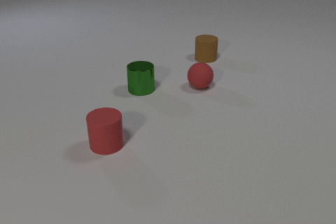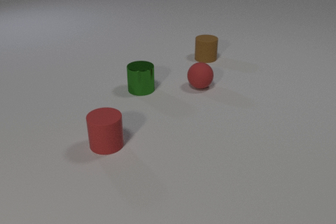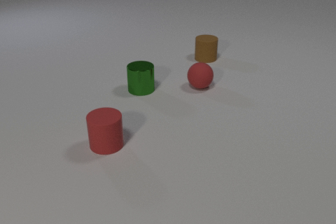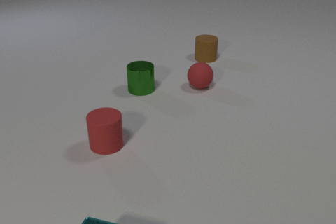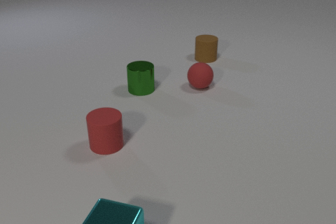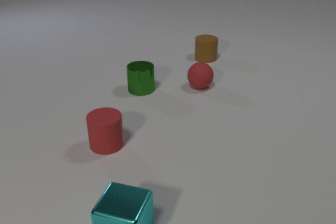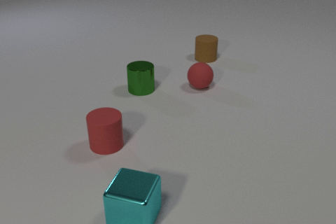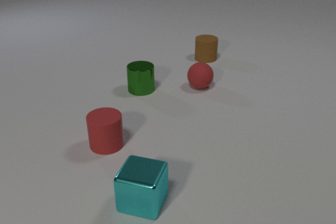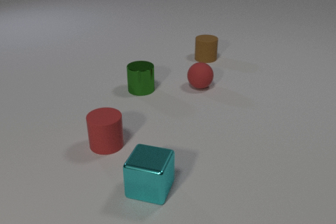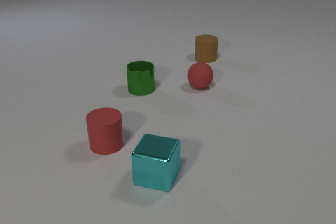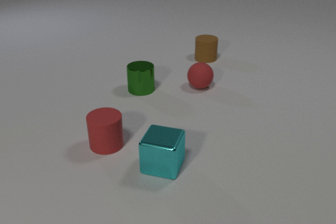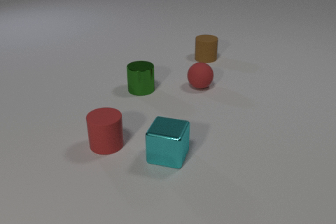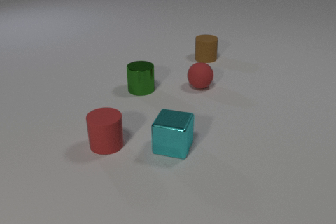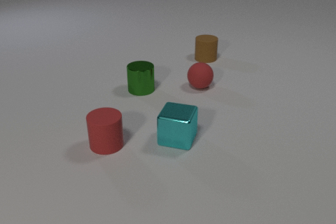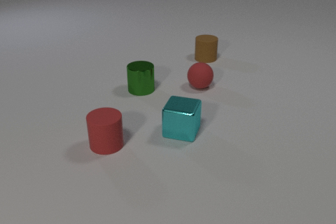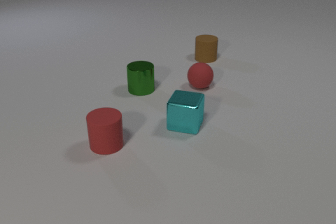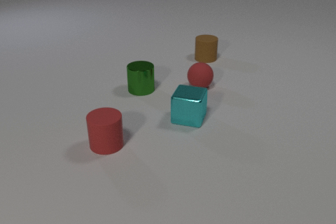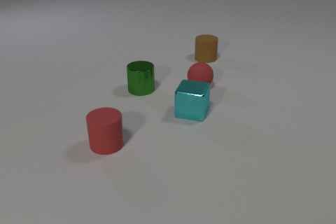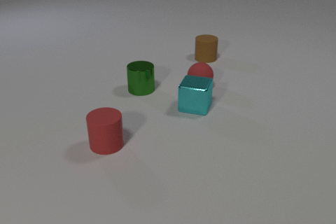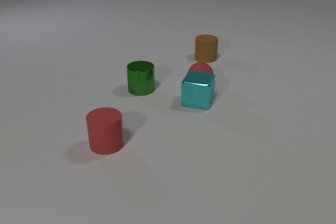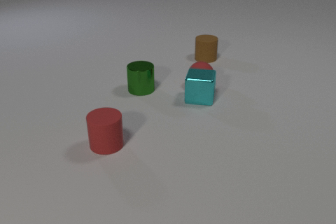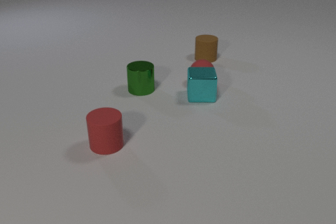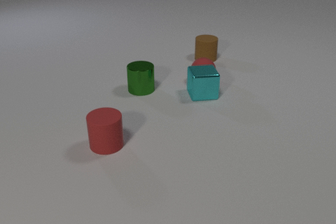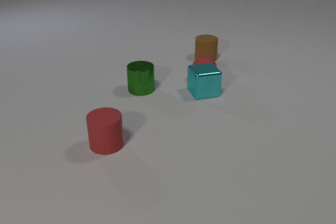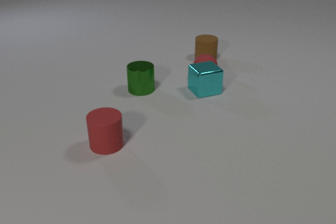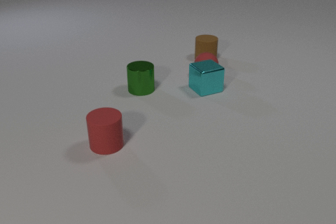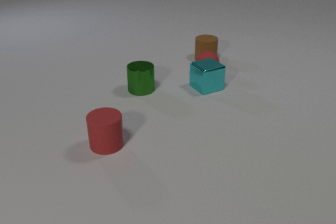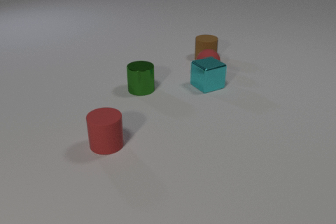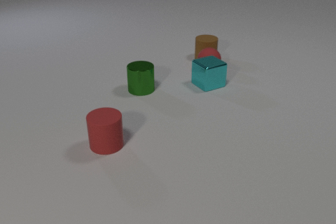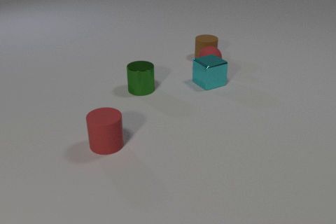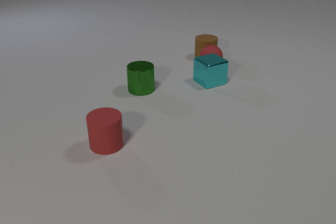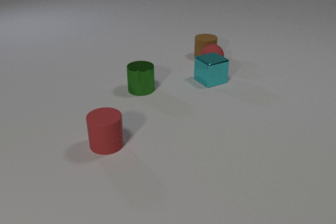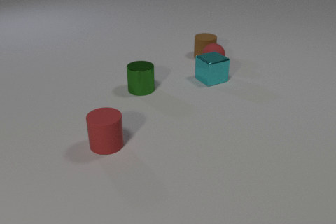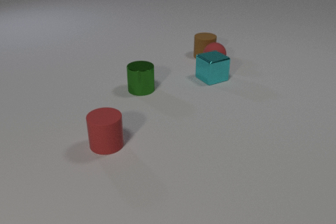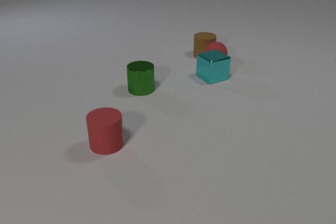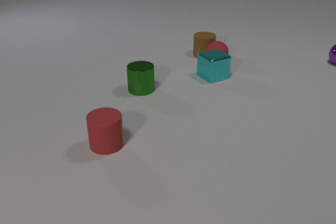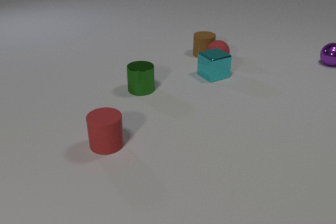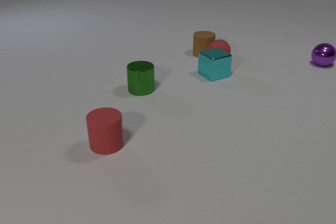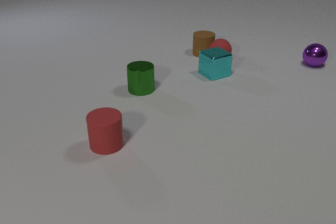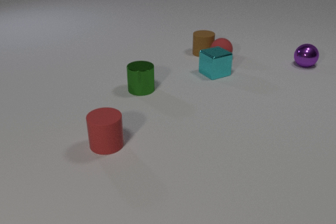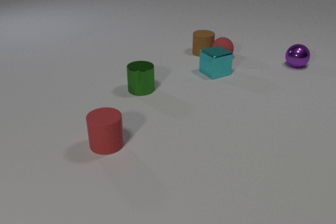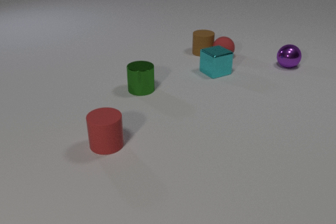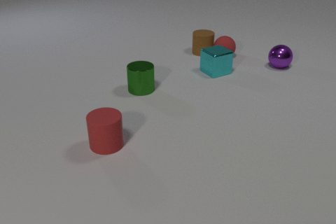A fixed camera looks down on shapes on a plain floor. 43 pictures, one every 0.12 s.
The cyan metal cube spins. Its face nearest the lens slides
to the right.
The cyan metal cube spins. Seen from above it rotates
counterclockwise.
0.00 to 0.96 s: The cyan metal cube comes in at the bottom edge, slides away from the camera and to the right.
0.96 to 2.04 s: The cyan metal cube slides away from the camera.
2.04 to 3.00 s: The cyan metal cube slides away from the camera, spins counterclockwise seen from above by about 45 degrees, its near face sliding to the right. The red rubber sphere rolls away from the camera. The cyan metal cube and the red rubber sphere collide.
3.00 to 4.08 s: The cyan metal cube slides away from the camera. The red rubber sphere rolls away from the camera. The brown rubber cylinder slides away from the camera. The red rubber sphere and the brown rubber cylinder collide.
4.08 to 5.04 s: The cyan metal cube slides away from the camera. The red rubber sphere rolls away from the camera and to the right. The brown rubber cylinder slides away from the camera. The purple metal sphere comes in at the right edge, rolls to the left and toward the camera.
How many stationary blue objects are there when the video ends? 0.
How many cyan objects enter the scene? 1.
How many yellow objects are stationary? 0.
